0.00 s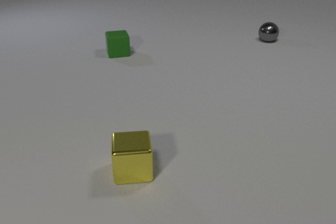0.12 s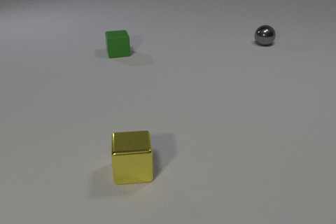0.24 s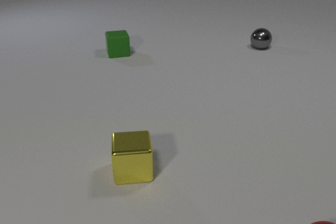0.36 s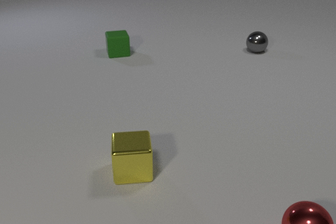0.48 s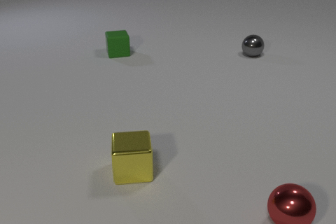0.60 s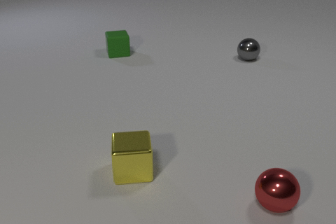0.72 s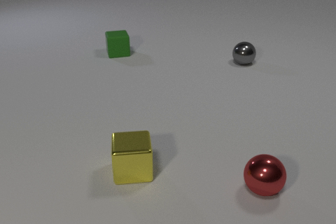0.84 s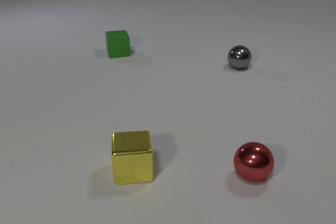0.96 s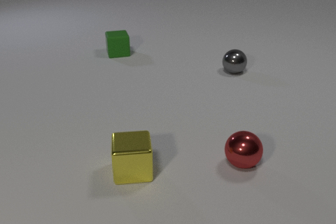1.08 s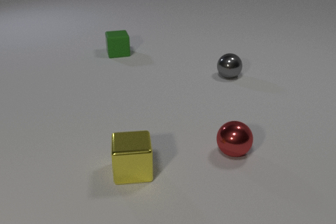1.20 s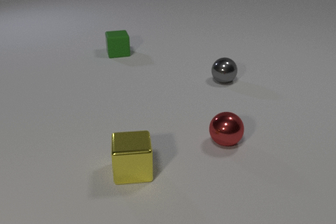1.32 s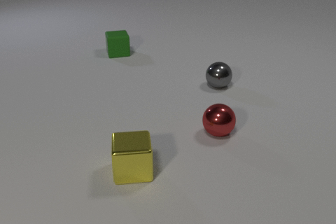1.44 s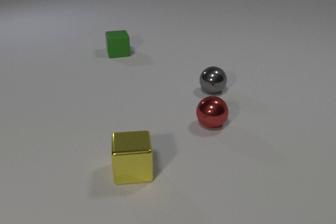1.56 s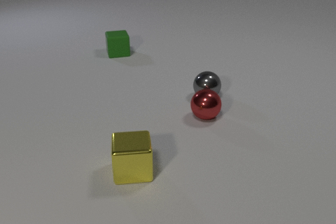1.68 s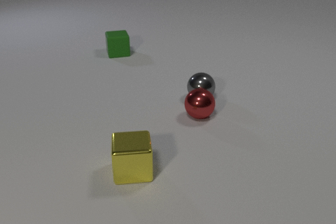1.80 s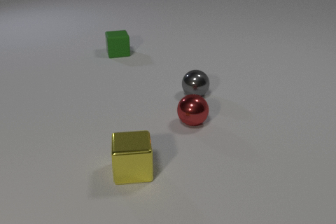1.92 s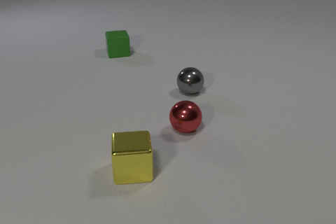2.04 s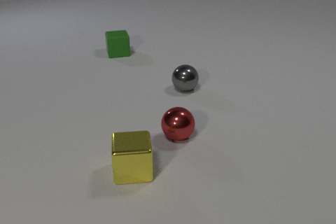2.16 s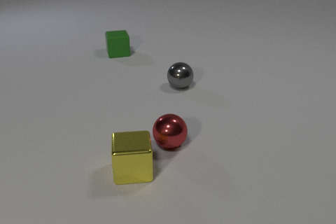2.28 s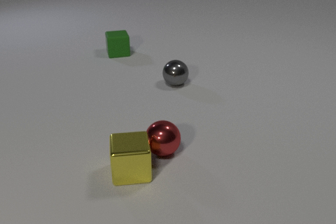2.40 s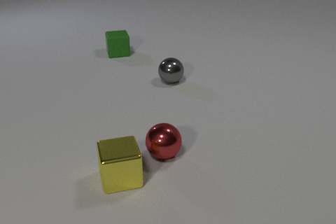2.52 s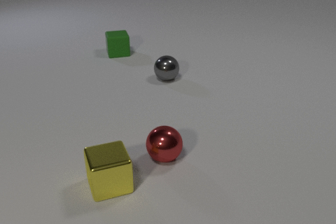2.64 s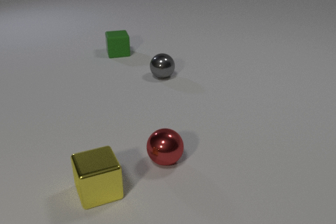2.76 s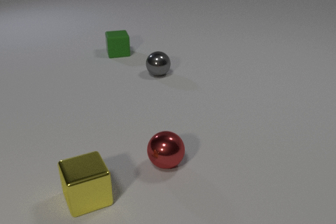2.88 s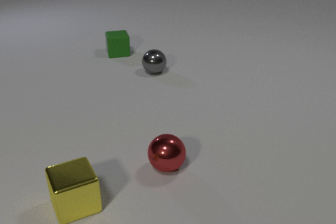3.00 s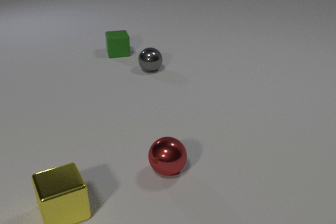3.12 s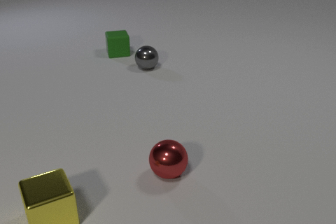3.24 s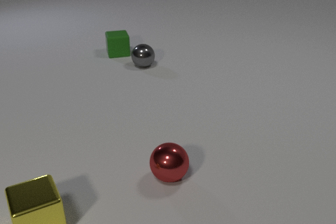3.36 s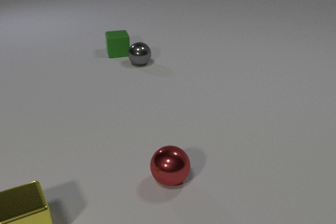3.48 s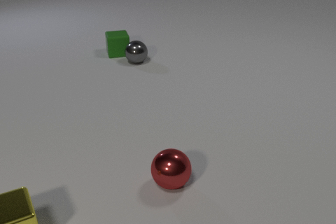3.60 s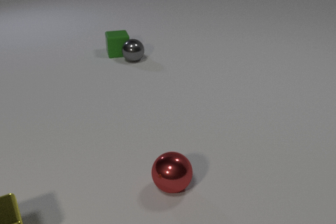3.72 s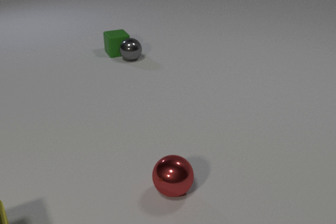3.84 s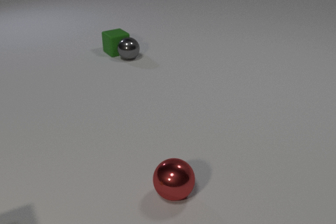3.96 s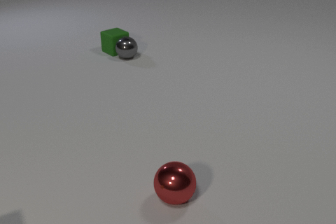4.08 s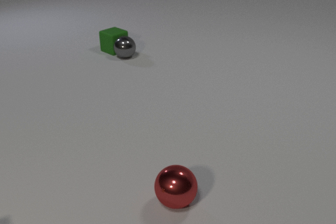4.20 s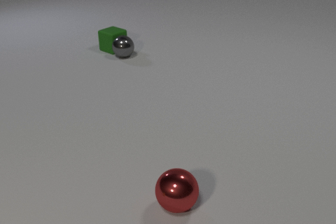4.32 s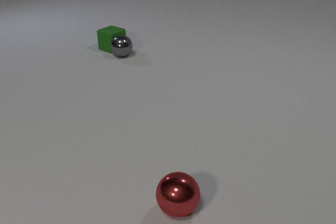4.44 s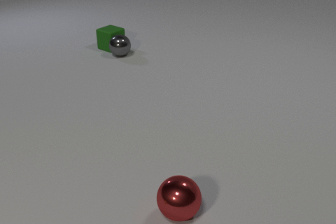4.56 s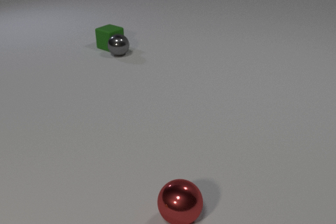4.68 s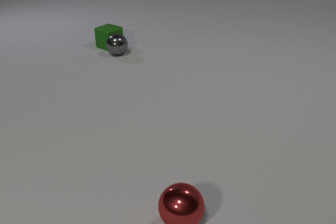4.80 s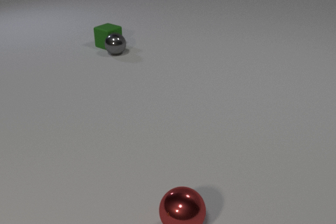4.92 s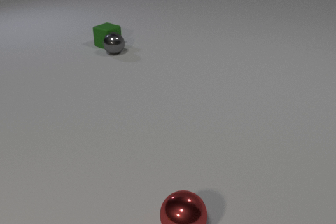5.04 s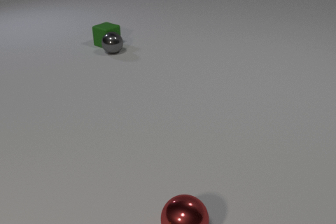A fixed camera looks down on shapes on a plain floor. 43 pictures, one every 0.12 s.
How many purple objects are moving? 0.
Are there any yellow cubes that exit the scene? yes.
How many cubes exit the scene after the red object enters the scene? 1.
0.00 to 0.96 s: The red metal sphere comes in at the bottom edge, rolls away from the camera and to the left. The gray metal sphere rolls toward the camera.
0.96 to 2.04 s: The red metal sphere rolls to the left and away from the camera. The gray metal sphere rolls to the left and toward the camera. The red metal sphere and the gray metal sphere collide.
2.04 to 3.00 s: The red metal sphere rolls toward the camera. The gray metal sphere rolls away from the camera and to the left. The yellow metal cube slides to the left and toward the camera, spins counterclockwise seen from above by about 15 degrees, its near face sliding to the right. The red metal sphere and the yellow metal cube collide.
3.00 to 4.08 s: The red metal sphere rolls toward the camera. The gray metal sphere rolls away from the camera and to the left. The yellow metal cube slides to the left and toward the camera, leaves at the bottom edge. The green rubber cube slides away from the camera, spins counterclockwise seen from above by about 30 degrees, its near face sliding to the right. The gray metal sphere and the green rubber cube collide.
4.08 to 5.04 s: The red metal sphere rolls toward the camera. The gray metal sphere rolls away from the camera and to the left. The green rubber cube slides away from the camera.
